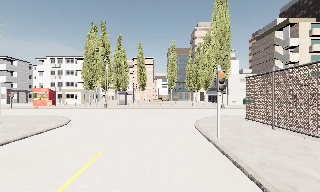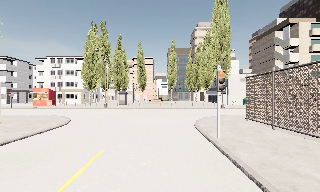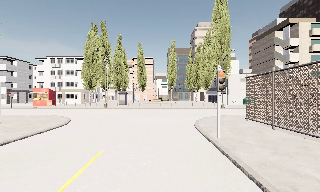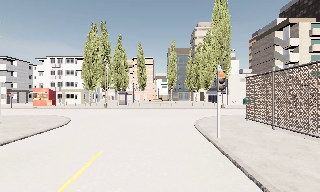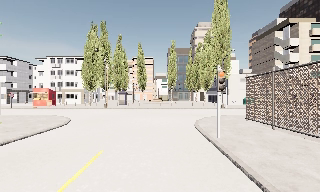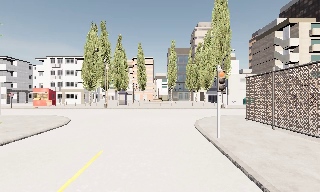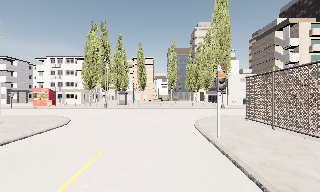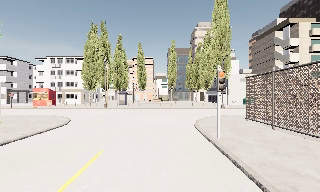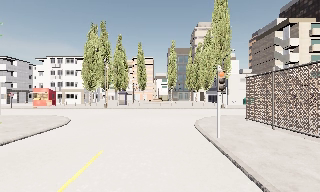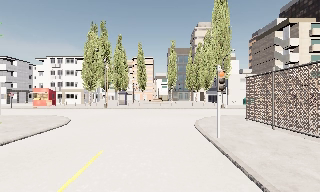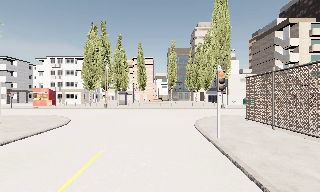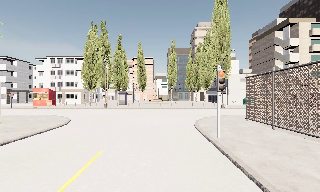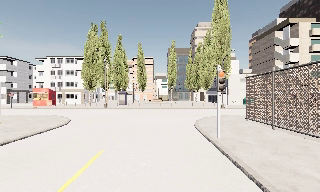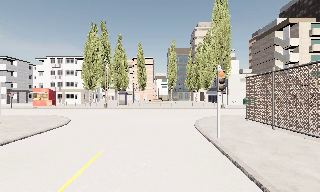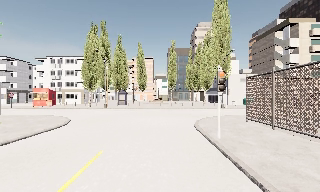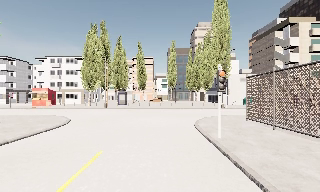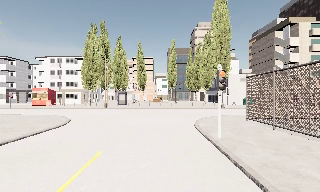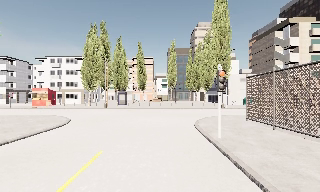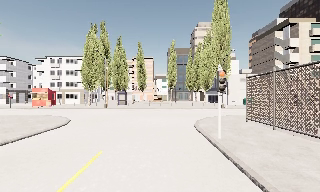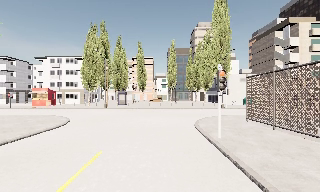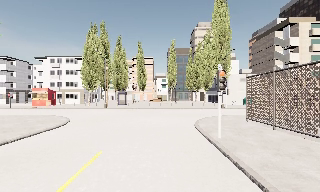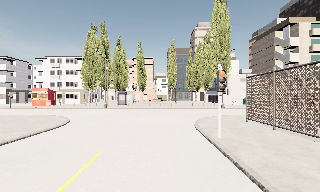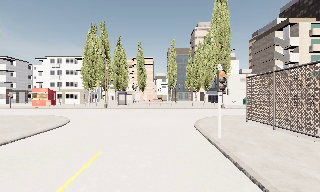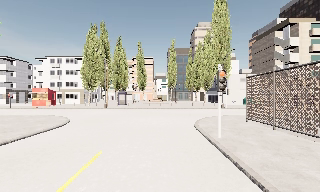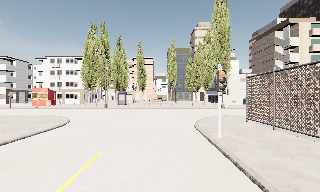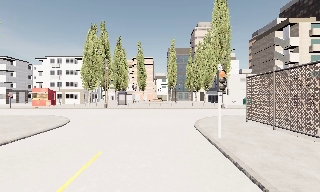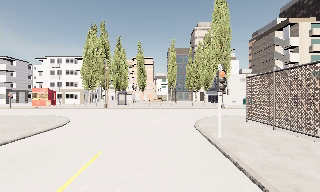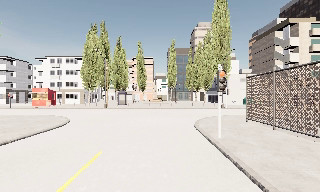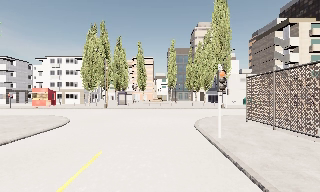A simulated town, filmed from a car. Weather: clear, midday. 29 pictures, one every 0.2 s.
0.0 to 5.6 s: The camera keeps its place and its aim.
The film runs forward here.
